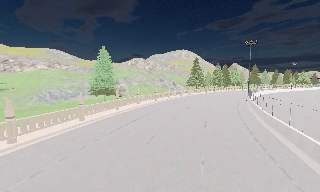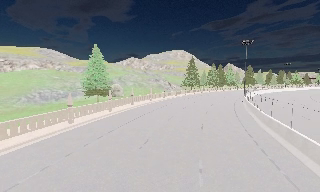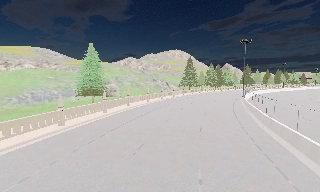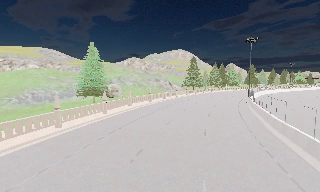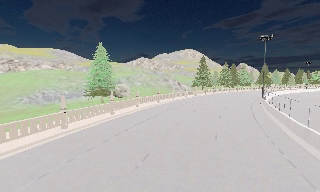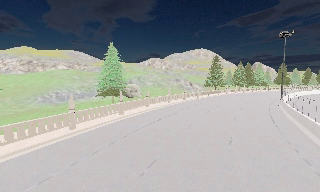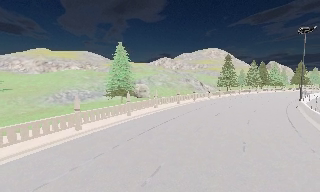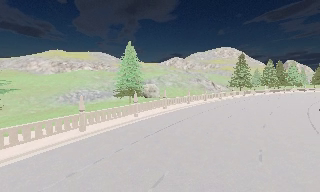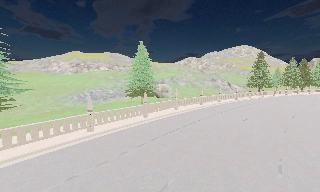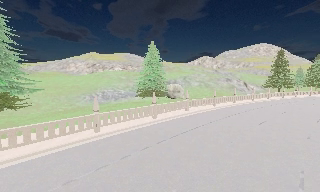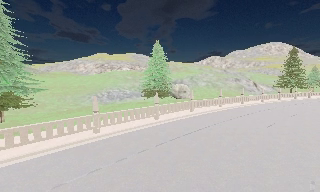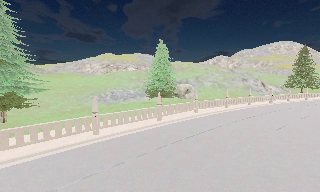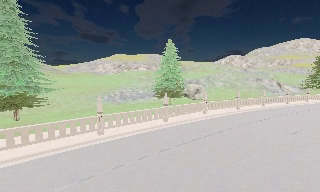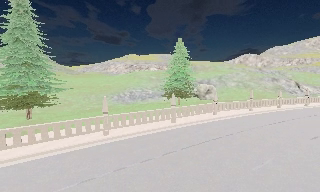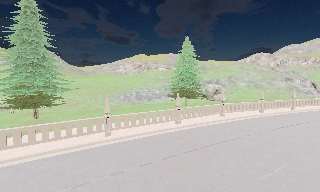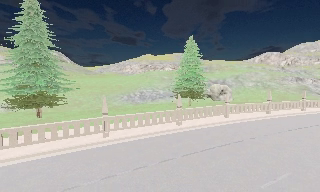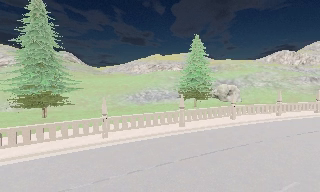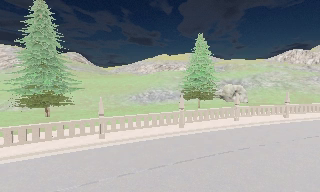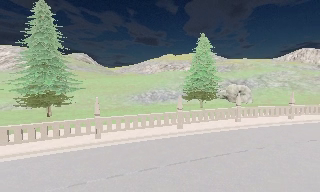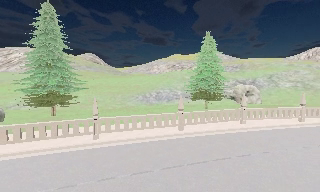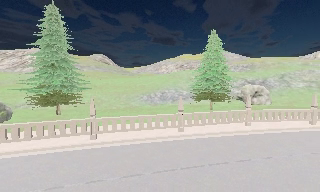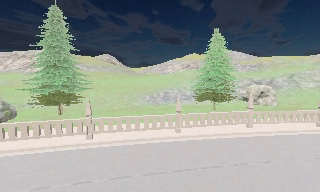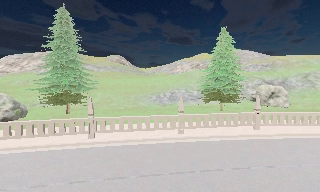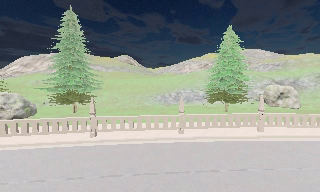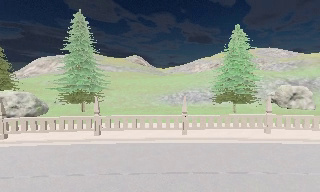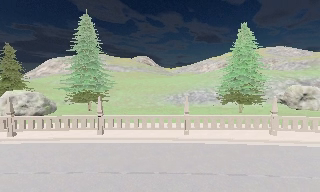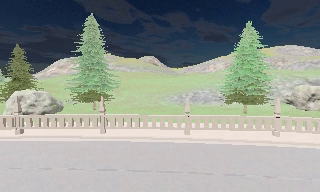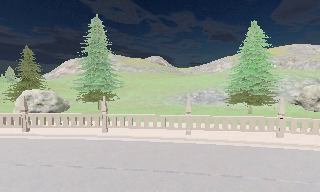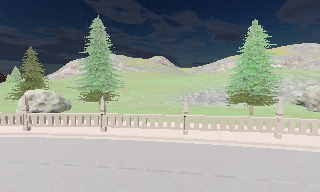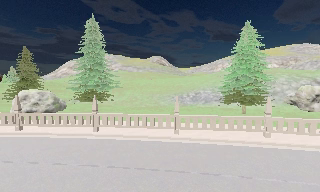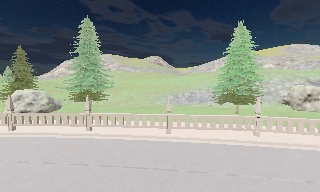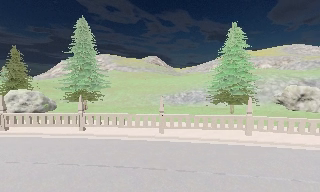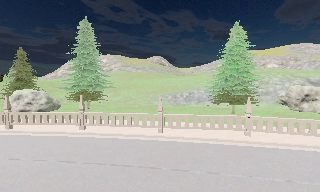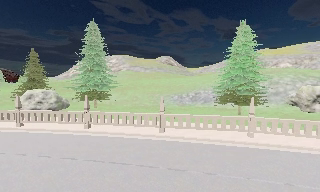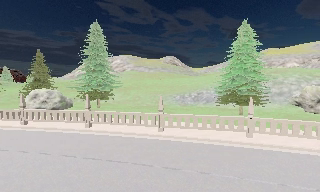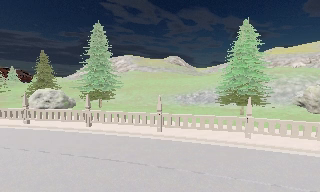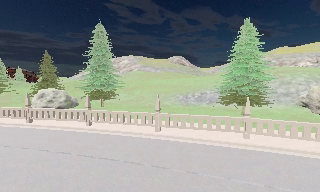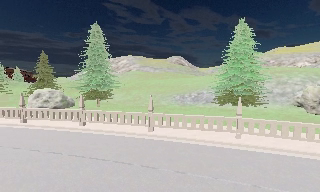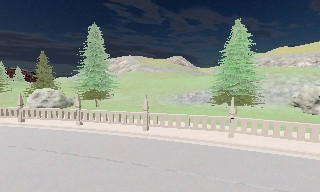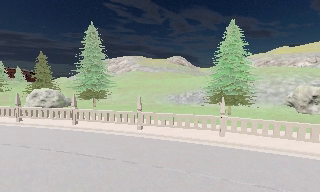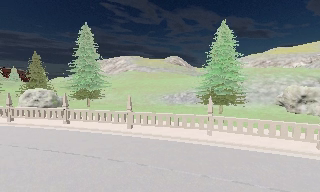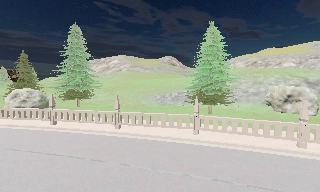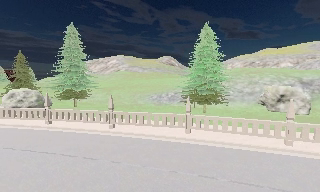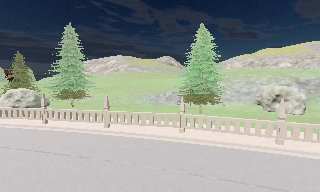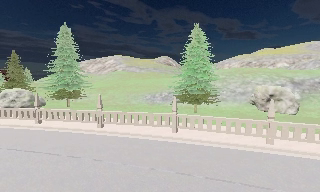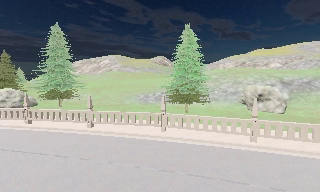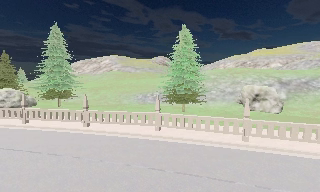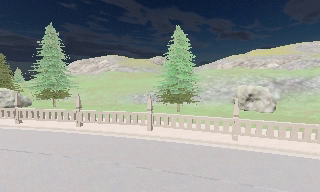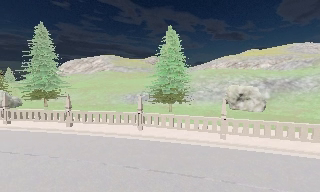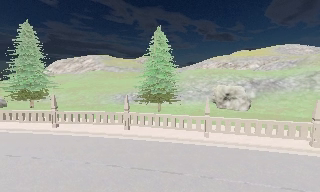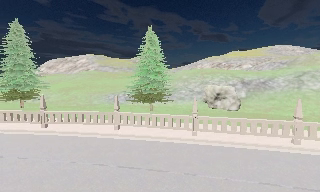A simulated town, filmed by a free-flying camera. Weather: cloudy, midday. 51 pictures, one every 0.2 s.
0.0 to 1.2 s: The camera travels forward, about 4.5 m, so what stands in front looms larger.
1.2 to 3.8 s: The camera pans to its left, which is counterclockwise from overhead, by about 45 degrees. It travels to its right and forward, about 8 m.
3.8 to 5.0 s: The camera pans to its left, which is counterclockwise from overhead, by about 20 degrees. It travels to its right, about 3.5 m. It loses speed.
5.0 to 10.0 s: The camera travels to its right, about 12 m, so close, fixed things drift to the left.
The film runs backward here.
